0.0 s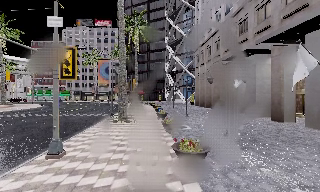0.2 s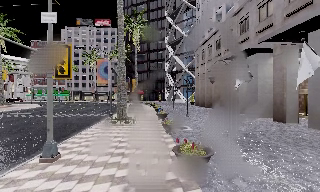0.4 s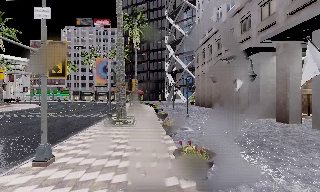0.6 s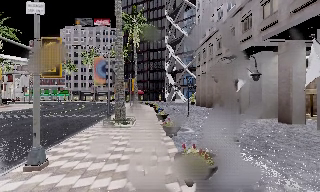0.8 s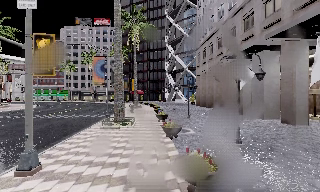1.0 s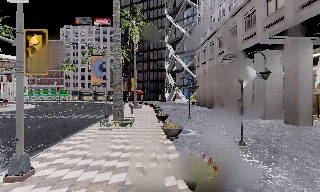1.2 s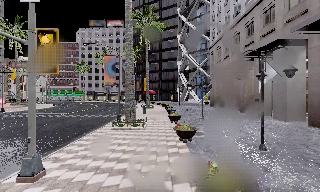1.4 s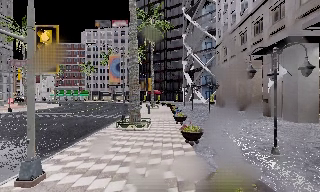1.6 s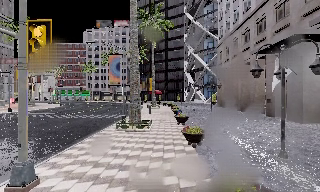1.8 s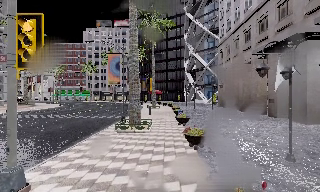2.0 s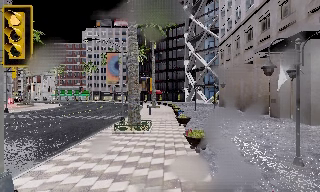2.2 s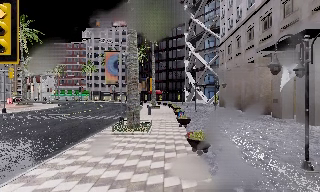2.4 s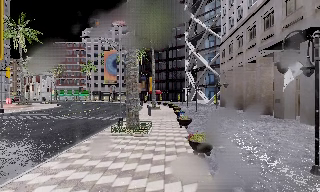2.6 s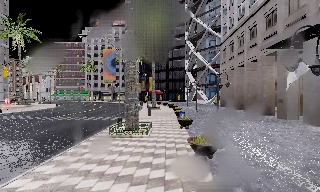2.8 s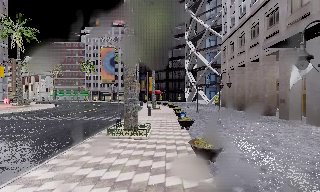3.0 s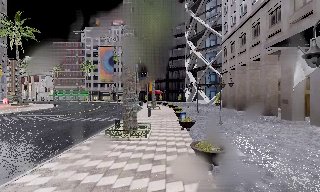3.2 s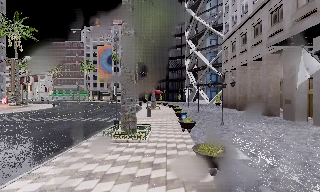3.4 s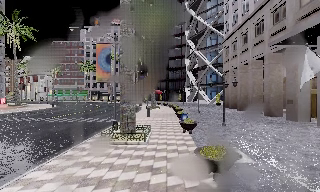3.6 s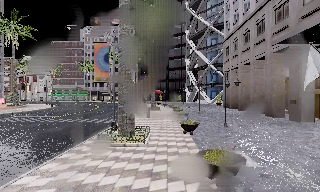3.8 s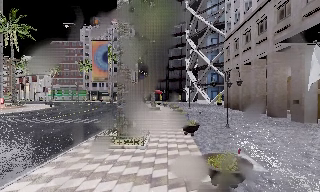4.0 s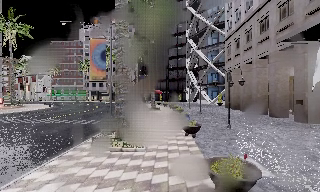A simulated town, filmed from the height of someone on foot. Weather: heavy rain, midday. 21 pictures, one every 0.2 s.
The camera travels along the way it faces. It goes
forward.
0.0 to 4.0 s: The camera travels forward, about 7 m, so what stands in front looms larger.
The film runs forward here.
